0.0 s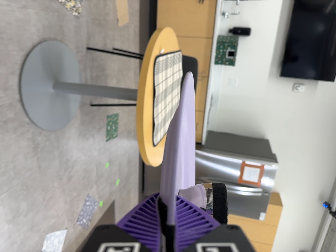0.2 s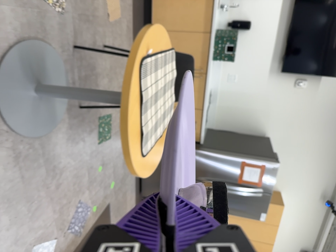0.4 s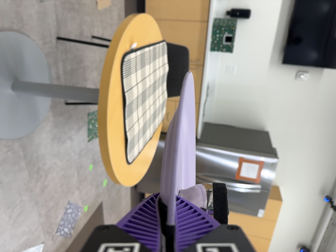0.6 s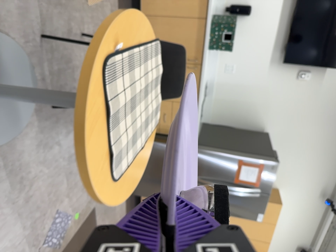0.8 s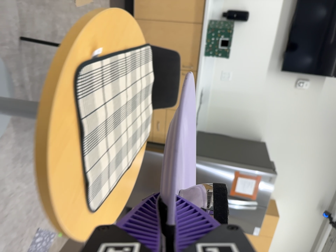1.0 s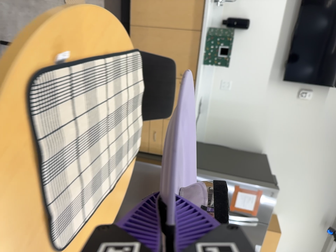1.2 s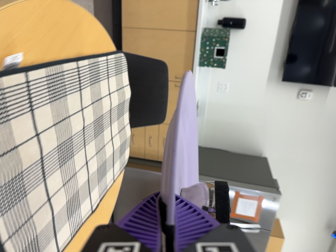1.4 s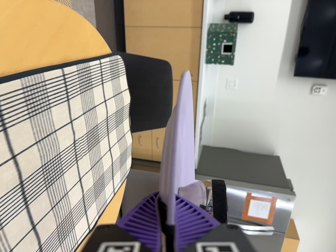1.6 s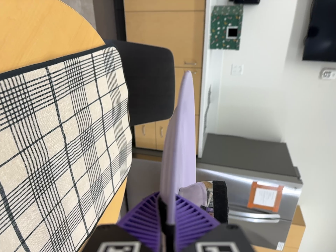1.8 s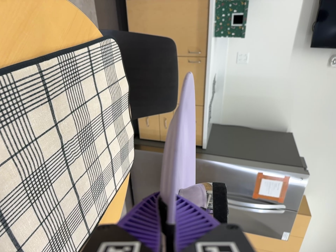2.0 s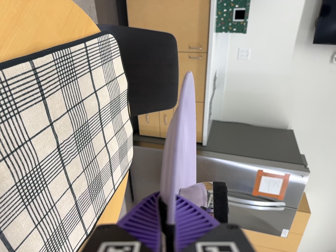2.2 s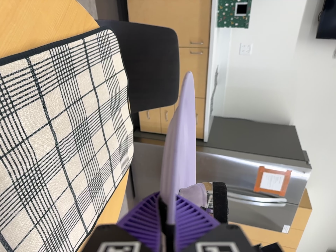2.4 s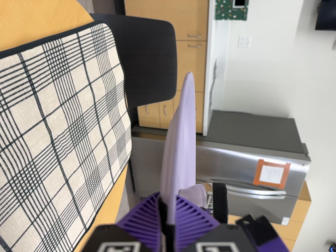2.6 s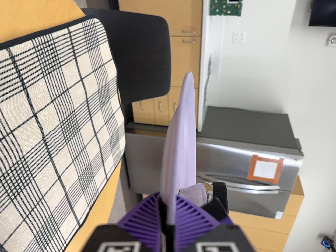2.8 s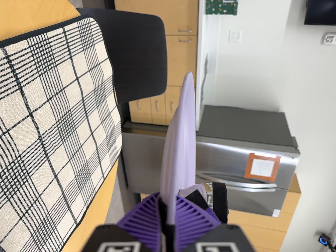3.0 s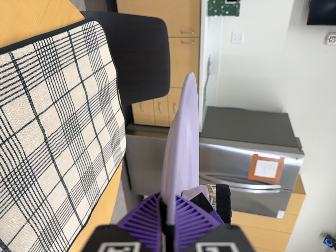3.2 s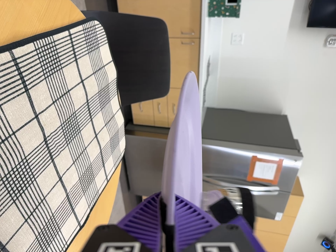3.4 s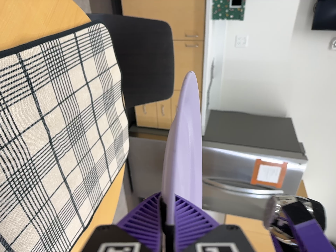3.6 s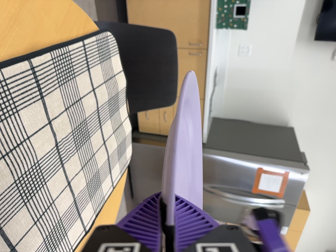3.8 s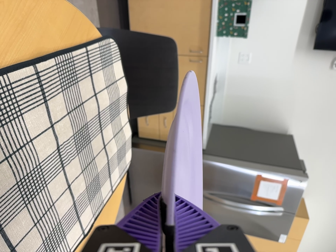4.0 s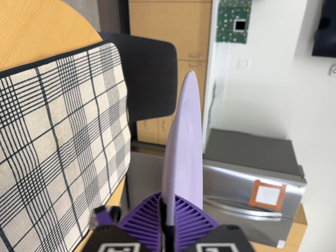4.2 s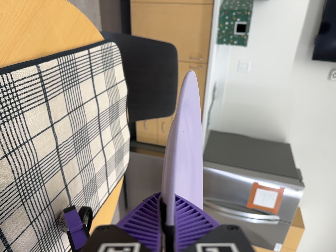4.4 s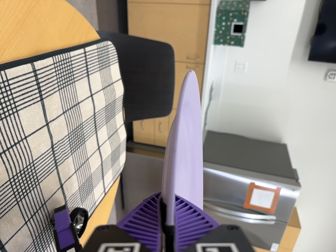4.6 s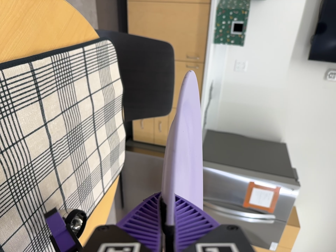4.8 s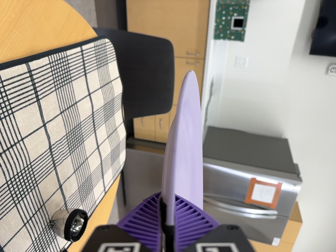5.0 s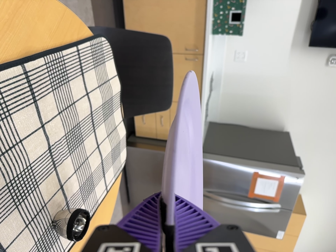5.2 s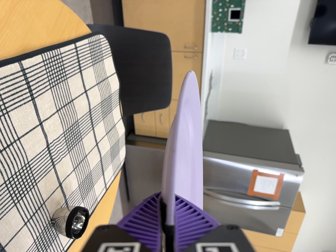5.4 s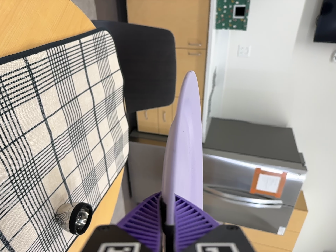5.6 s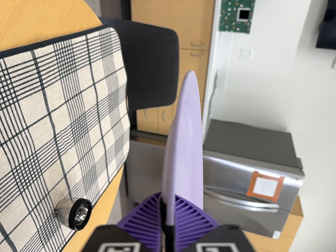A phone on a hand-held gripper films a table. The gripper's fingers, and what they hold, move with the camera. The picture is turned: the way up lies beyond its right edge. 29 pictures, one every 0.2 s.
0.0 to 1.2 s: The camera travels forward, about 80 cm, so what stands in front looms larger.
1.2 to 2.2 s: The camera travels forward and toward the top of its view, about 22 cm, so what stands in front looms larger. Its aim tips toward the bottom of its view by about 10 degrees.
2.2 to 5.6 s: The camera shifts only a little, or ends up much as it began.
The film runs forward here.
